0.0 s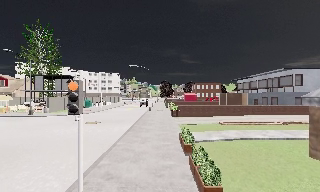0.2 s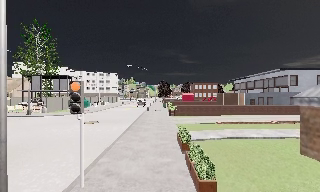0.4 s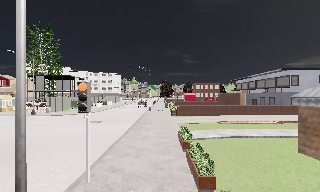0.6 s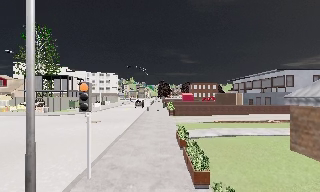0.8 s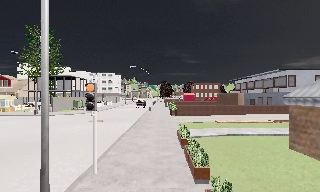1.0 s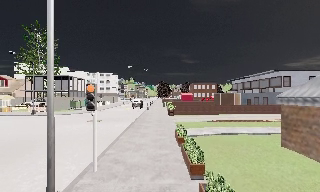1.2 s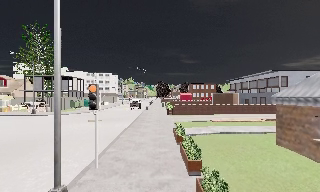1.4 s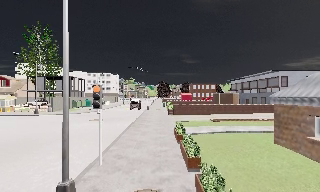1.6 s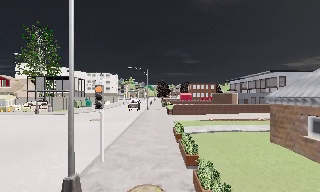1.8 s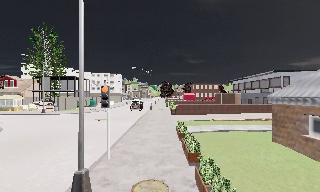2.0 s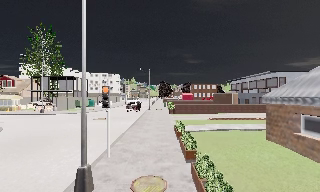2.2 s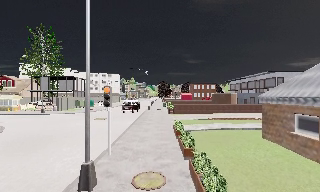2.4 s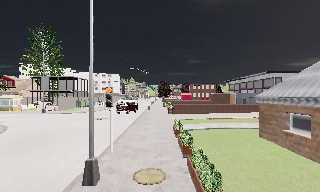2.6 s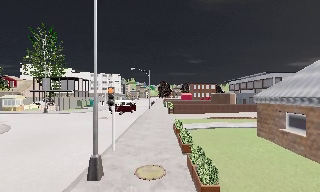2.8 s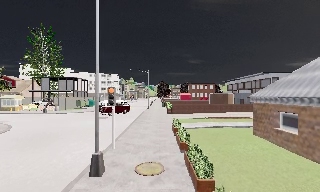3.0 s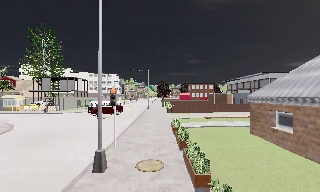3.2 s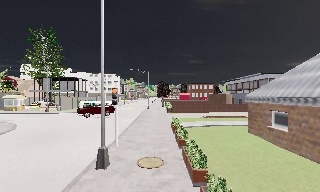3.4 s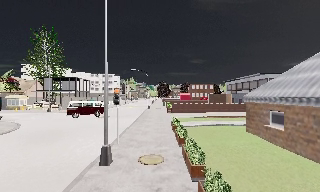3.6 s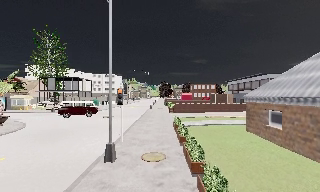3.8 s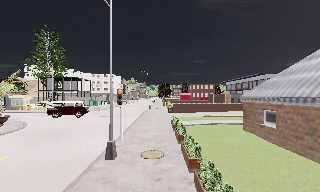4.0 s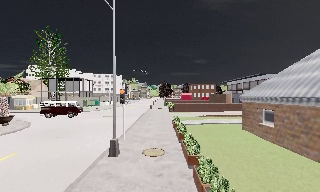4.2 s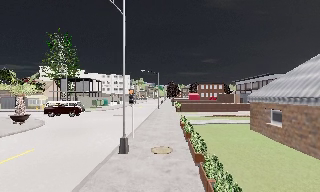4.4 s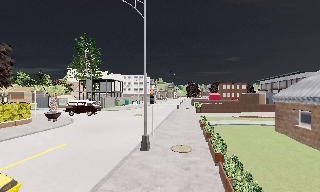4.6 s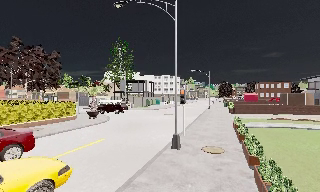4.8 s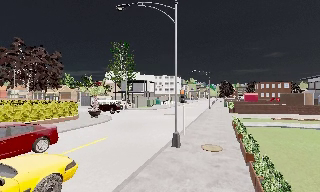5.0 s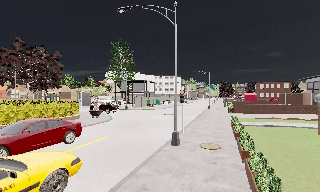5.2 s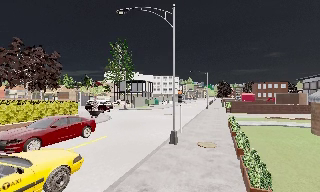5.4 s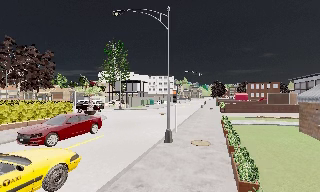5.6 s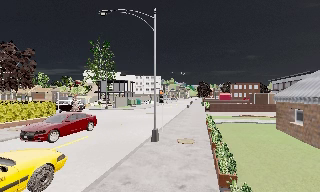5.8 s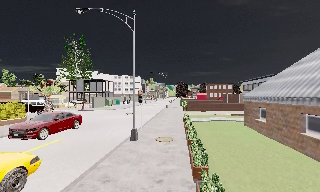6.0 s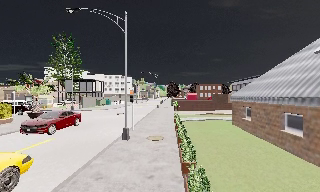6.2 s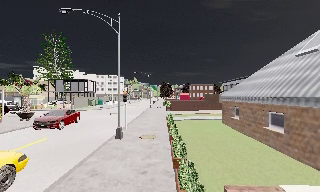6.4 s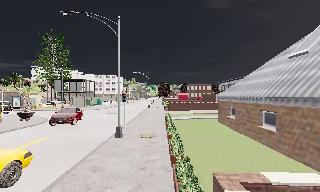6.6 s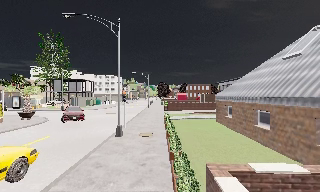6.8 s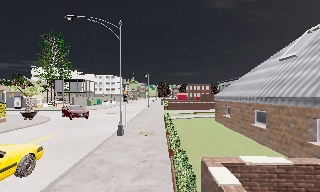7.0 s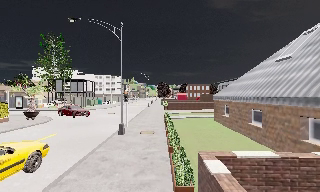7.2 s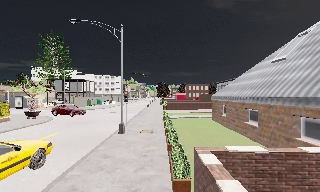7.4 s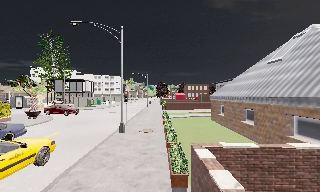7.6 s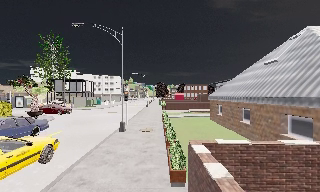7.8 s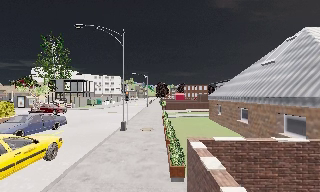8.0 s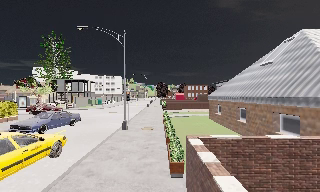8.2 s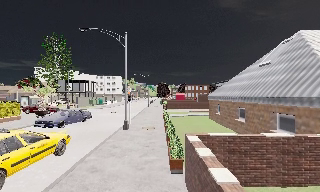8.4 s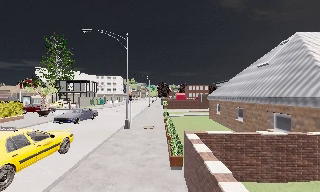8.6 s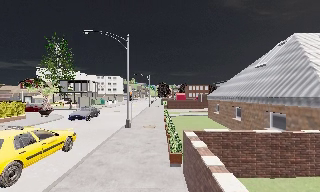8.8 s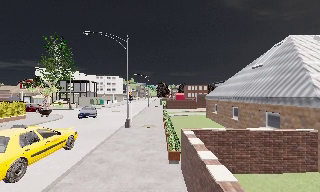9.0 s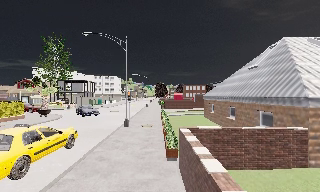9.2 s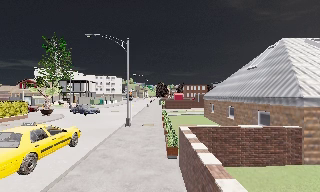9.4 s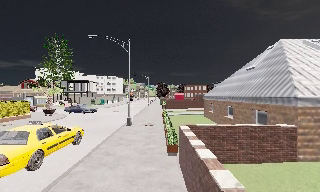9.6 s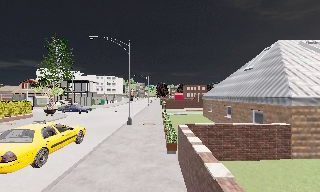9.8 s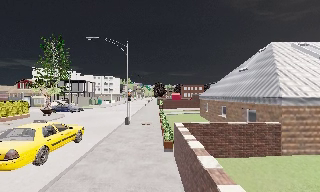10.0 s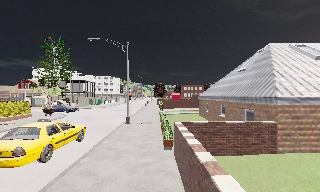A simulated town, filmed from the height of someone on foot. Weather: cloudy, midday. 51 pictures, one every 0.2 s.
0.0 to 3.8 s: The camera travels backward, about 5 m, so what stands in front gets smaller.
3.8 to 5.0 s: The scene slides to the right, as the camera pans about 20 degrees to its left. It travels backward, about 1.5 m, so what stands in front gets smaller.
5.0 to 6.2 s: The camera swings to its right by about 20 degrees, and the scene slides to the left. It travels backward, about 1.5 m, so what stands in front gets smaller.
6.2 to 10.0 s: The camera travels backward, about 5 m, so what stands in front gets smaller.
The film runs backward here.
